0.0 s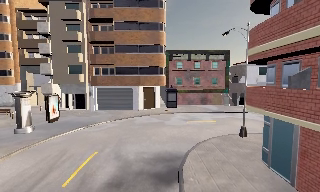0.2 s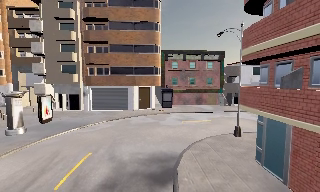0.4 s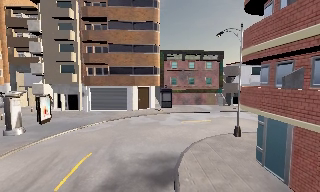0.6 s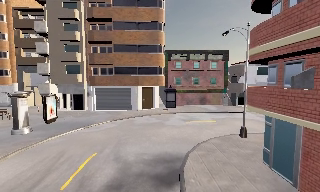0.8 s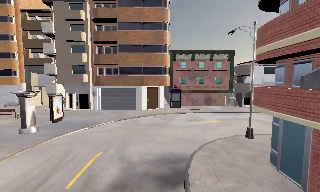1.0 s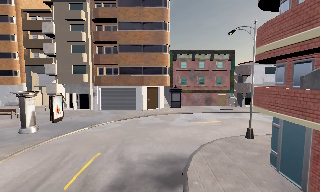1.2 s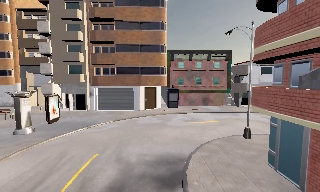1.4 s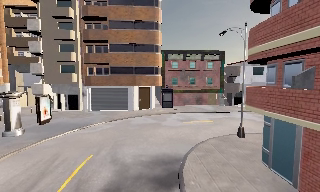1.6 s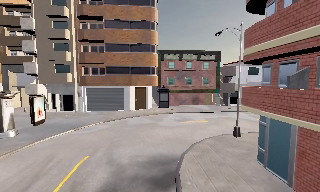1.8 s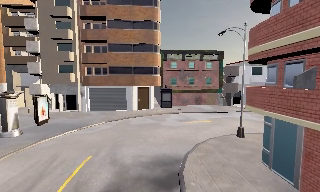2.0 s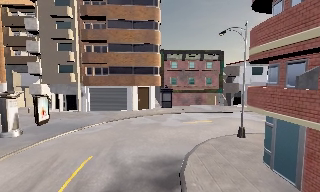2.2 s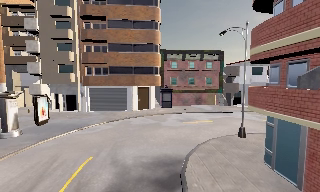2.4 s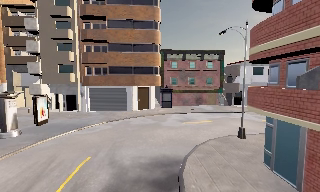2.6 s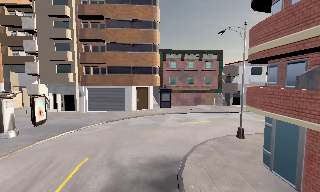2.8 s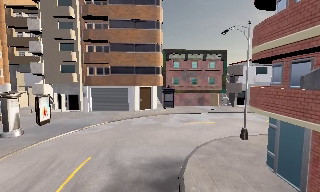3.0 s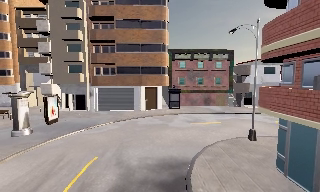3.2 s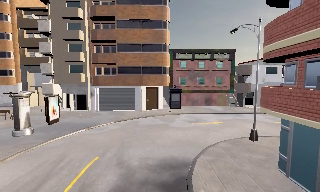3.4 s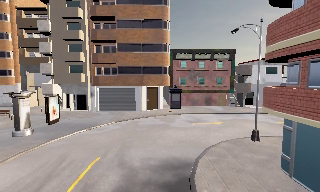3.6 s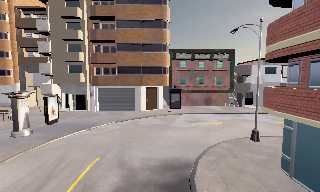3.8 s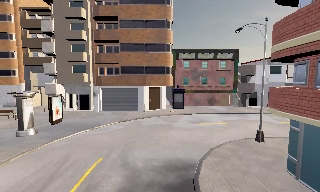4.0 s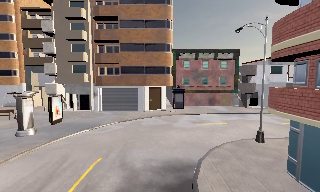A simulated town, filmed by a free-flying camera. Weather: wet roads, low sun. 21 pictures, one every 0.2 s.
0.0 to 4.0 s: The camera travels forward, about 1 m, so what stands in front looms larger.
The film runs forward here.
